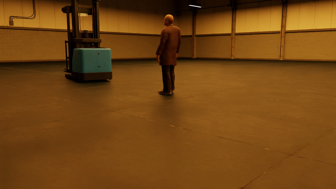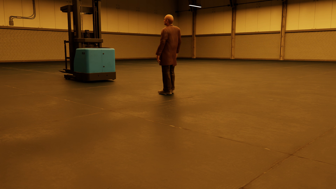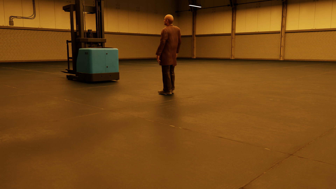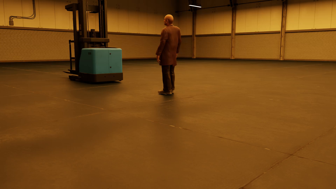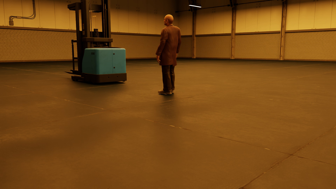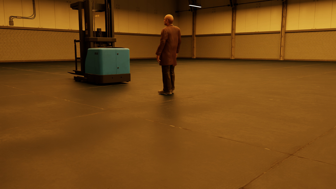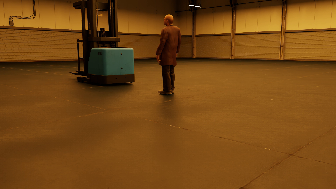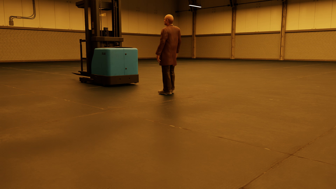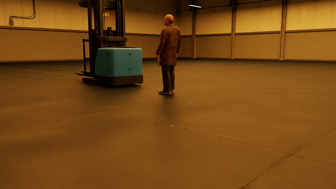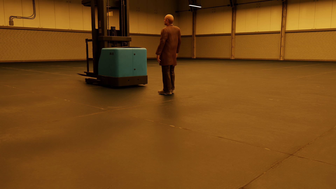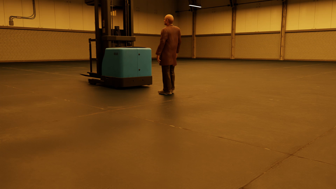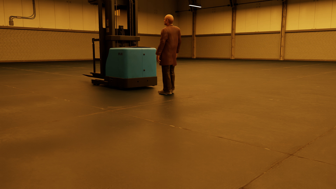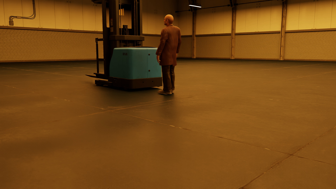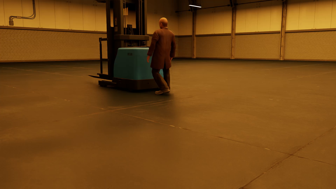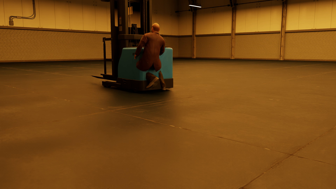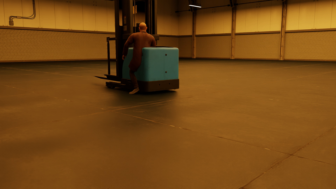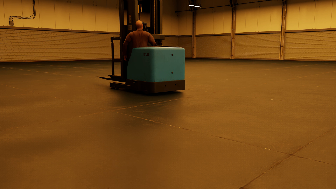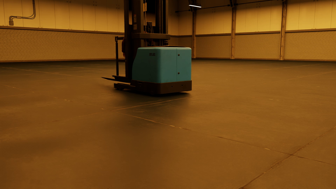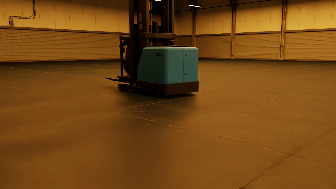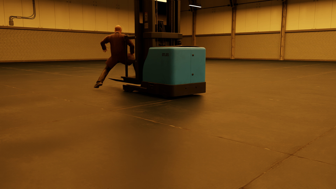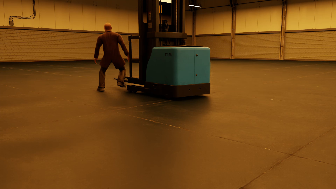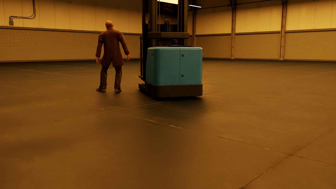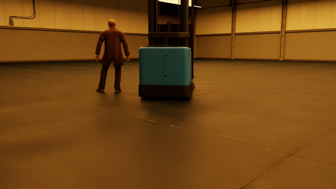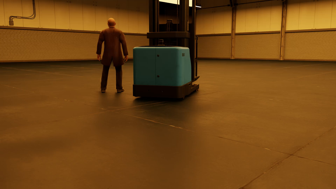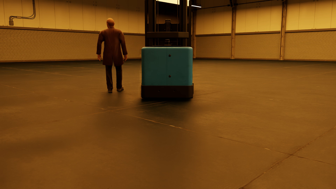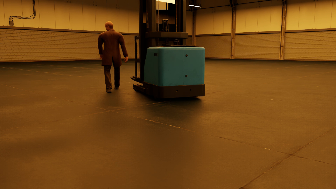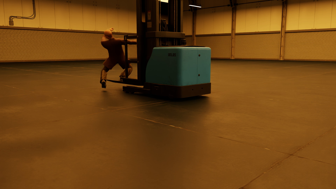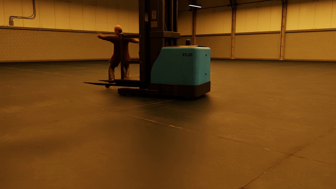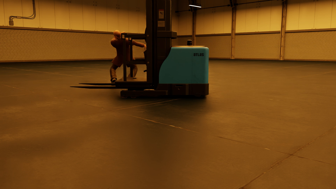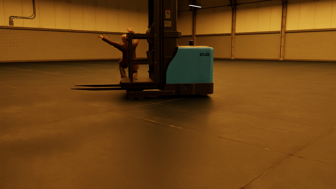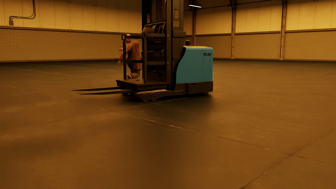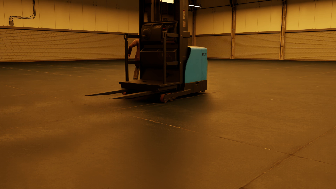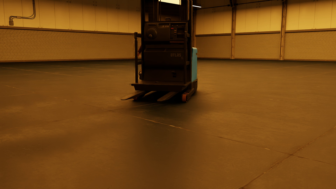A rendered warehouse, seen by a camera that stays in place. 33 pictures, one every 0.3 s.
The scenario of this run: Near miss between a forklift and a person.
